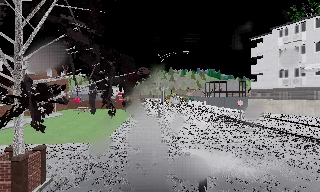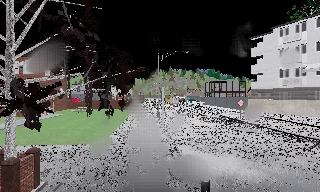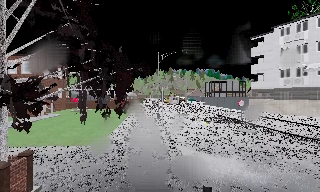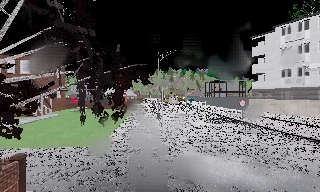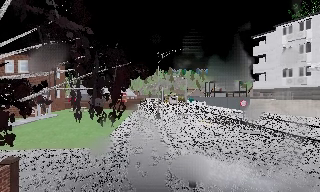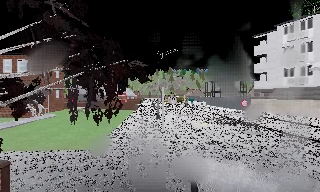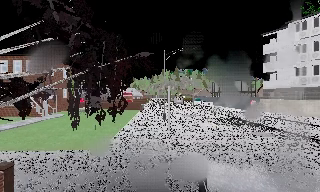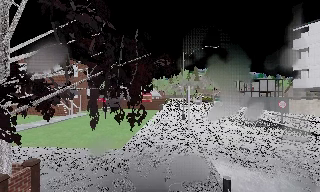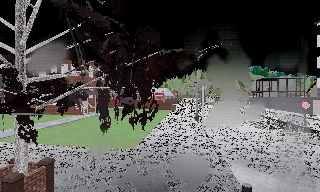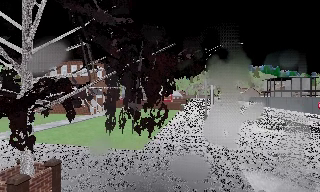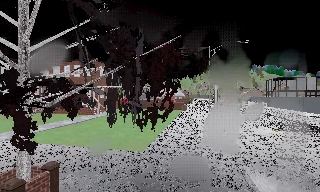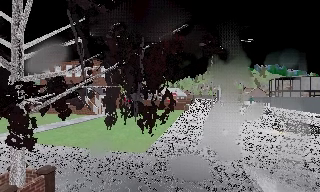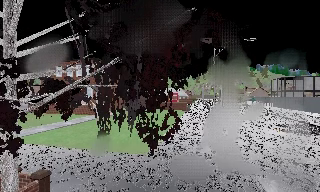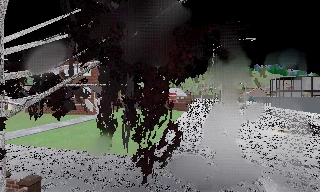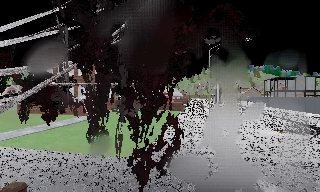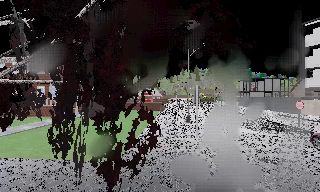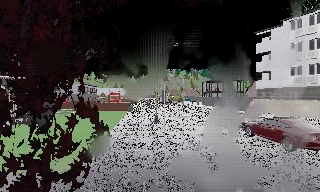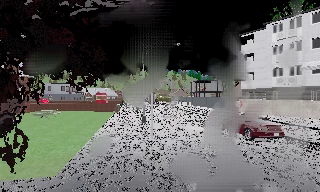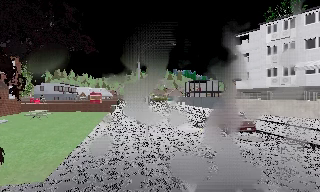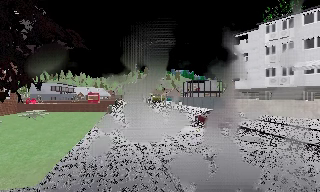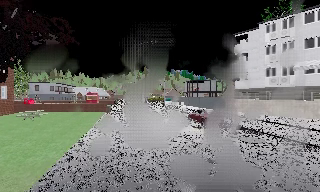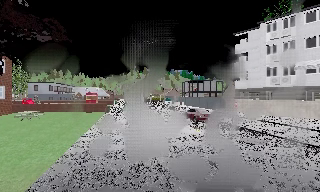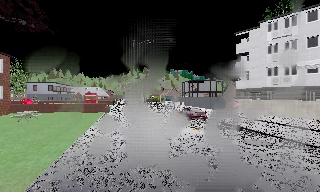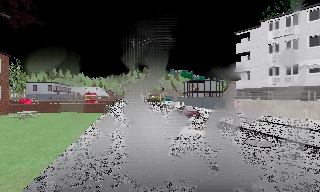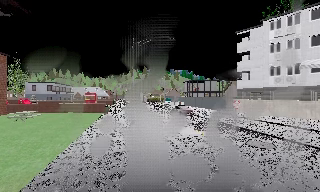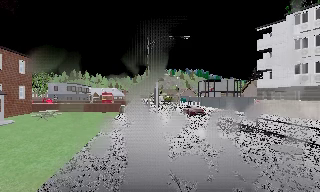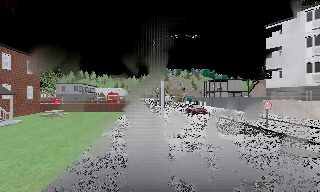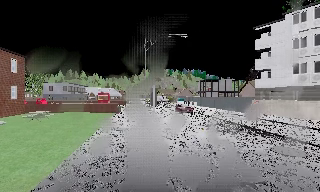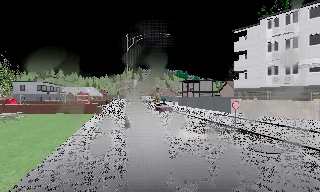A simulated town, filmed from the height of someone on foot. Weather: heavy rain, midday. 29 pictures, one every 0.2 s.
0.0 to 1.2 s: The camera travels forward, about 1.5 m, so what stands in front looms larger.
1.2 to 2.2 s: The scene slides to the right, as the camera pans about 15 degrees to its left. It travels forward, about 1 m, so what stands in front looms larger.
2.2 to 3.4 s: The camera pans to its right, which is clockwise from overhead, by about 25 degrees. It travels forward, about 1 m, so what stands in front looms larger.
3.4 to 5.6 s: The camera travels forward, about 2.5 m, so what stands in front looms larger.
The film runs forward here.
